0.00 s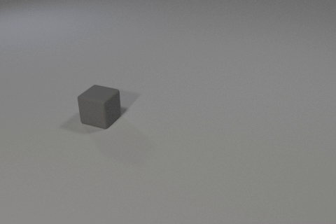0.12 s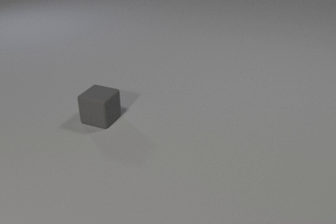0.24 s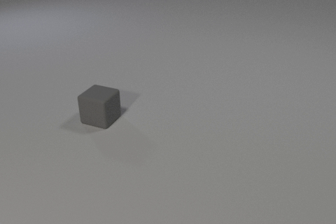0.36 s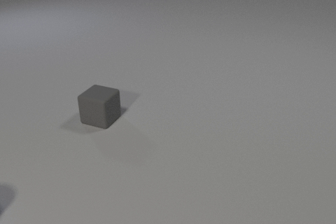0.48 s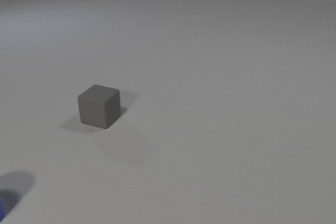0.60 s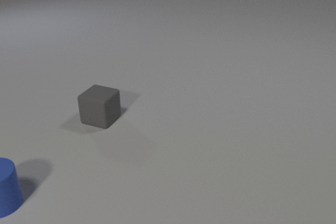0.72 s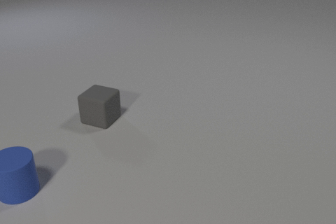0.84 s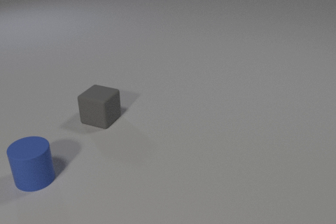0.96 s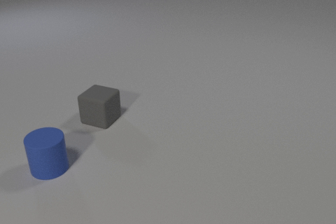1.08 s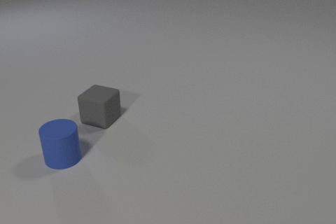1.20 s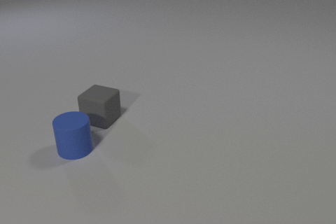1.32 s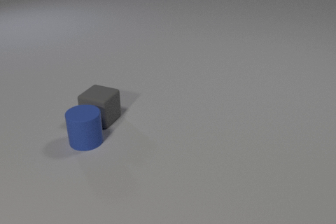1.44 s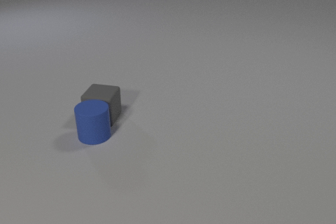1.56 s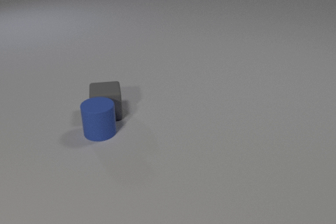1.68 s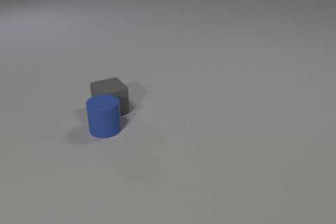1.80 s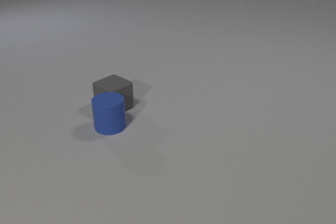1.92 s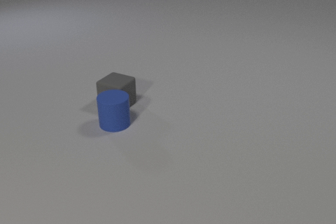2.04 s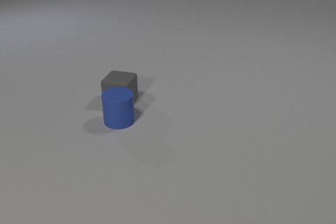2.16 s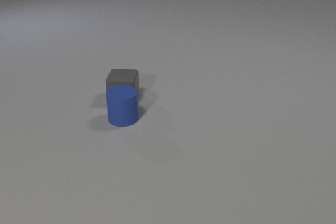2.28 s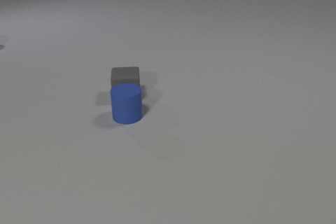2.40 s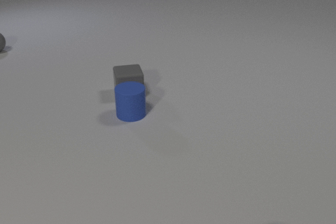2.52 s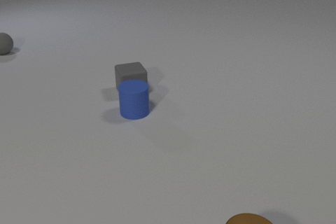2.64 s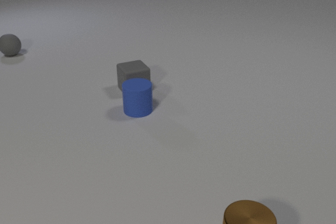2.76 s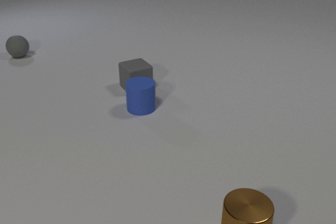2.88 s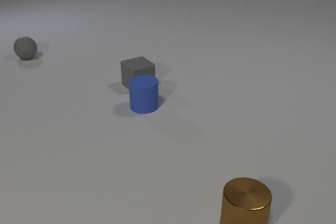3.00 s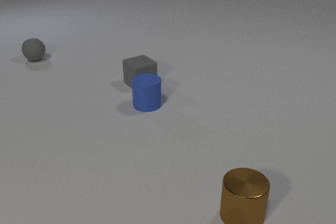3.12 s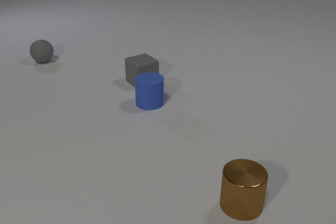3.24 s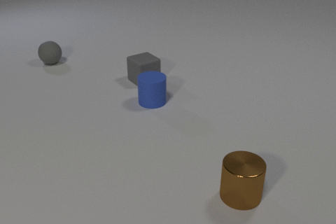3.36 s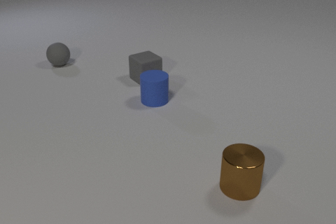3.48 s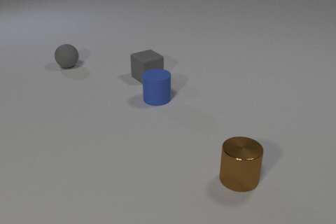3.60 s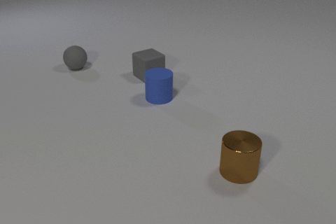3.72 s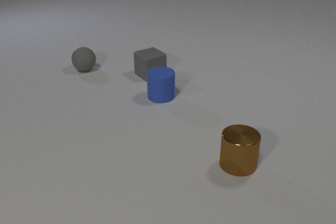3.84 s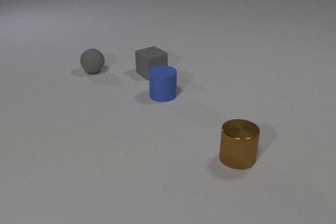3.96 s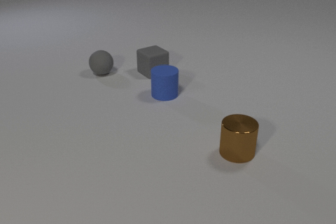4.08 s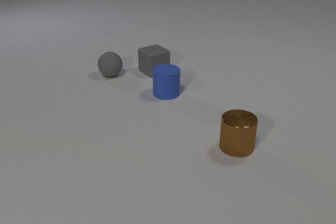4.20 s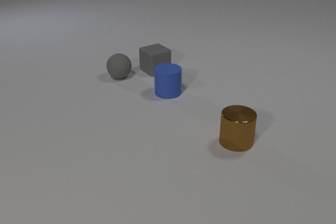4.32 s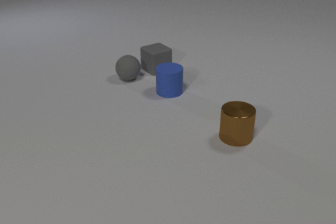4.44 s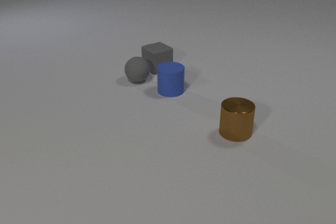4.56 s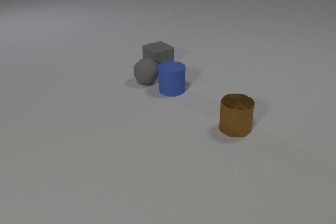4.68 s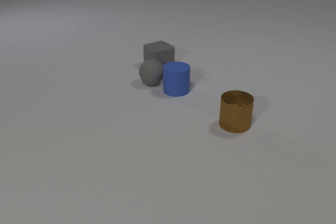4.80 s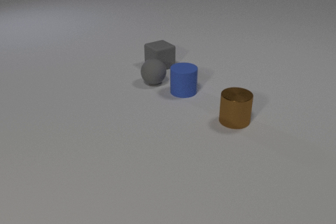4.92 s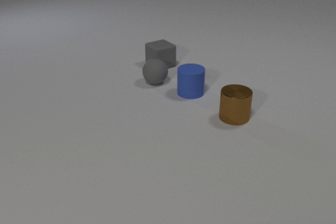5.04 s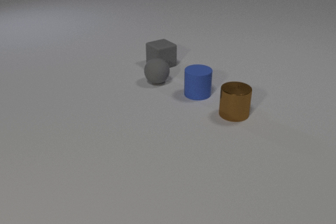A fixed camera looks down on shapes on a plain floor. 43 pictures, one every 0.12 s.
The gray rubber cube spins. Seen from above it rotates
counterclockwise.
The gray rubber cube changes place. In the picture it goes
away from the camera.
0.00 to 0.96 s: The blue rubber cylinder comes in at the left edge, slides to the right and away from the camera.
0.96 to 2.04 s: The blue rubber cylinder slides to the right and away from the camera. The gray rubber cube slides away from the camera and to the right, spins counterclockwise seen from above by about 105 degrees, its near face sliding to the right. The blue rubber cylinder and the gray rubber cube collide.
2.04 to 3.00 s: The blue rubber cylinder slides away from the camera and to the right. The gray rubber cube slides away from the camera and to the right, spins counterclockwise seen from above by about 45 degrees, its near face sliding to the right. The gray rubber sphere comes in at the left edge, rolls toward the camera and to the right. The brown metal cylinder comes in at the bottom edge, slides away from the camera.
3.00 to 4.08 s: The blue rubber cylinder slides away from the camera and to the right. The gray rubber cube slides away from the camera and to the right. The gray rubber sphere rolls to the right and toward the camera. The brown metal cylinder slides away from the camera.
4.08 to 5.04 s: The blue rubber cylinder slides to the right. The gray rubber cube slides away from the camera and to the right. The gray rubber sphere rolls to the right and toward the camera. The brown metal cylinder slides away from the camera. The blue rubber cylinder and the gray rubber sphere collide.
What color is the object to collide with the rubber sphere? blue.
How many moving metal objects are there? 1.
Are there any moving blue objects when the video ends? yes.
